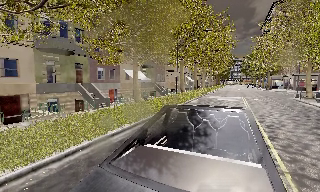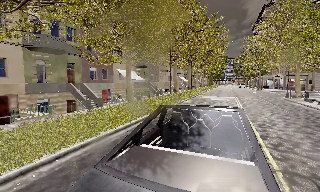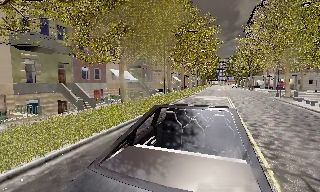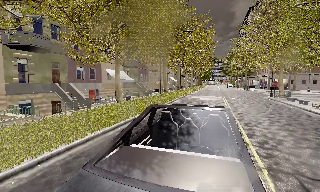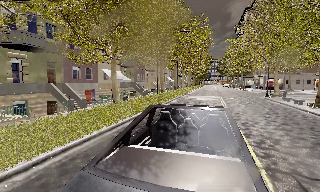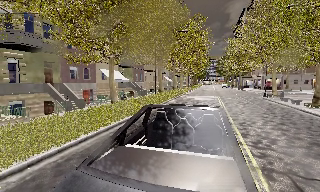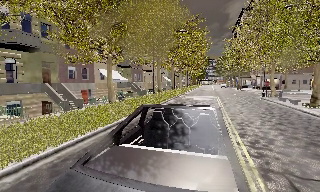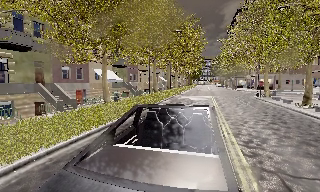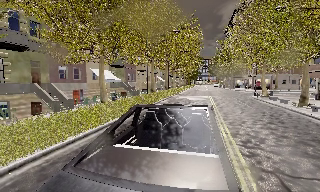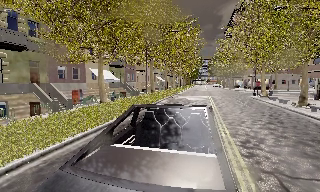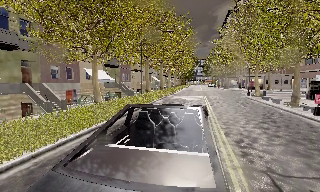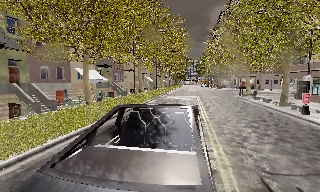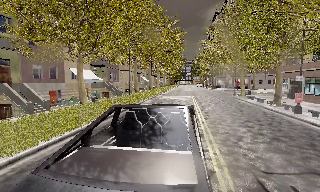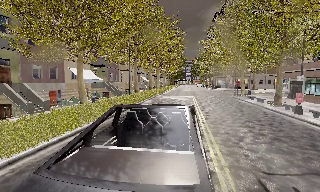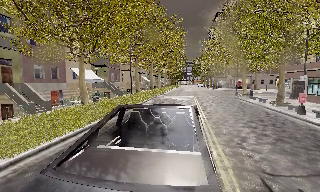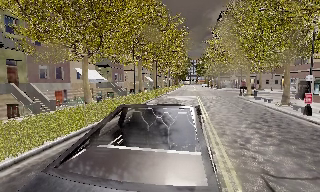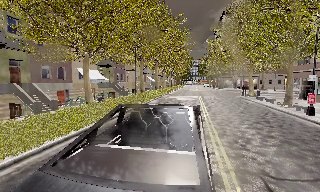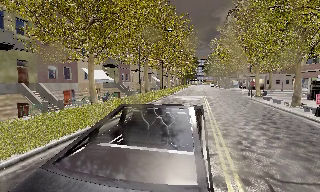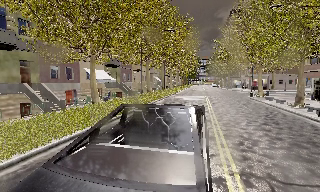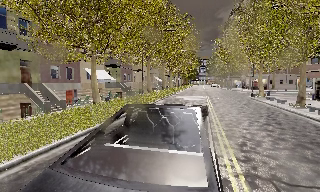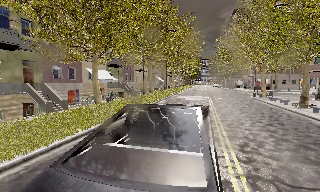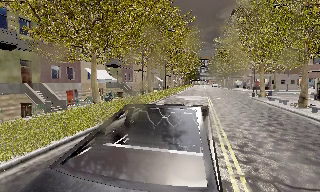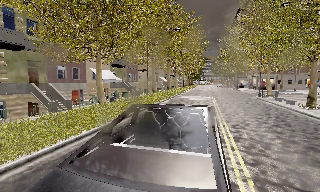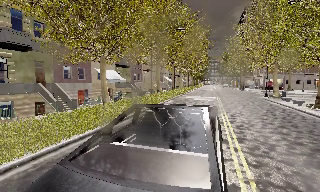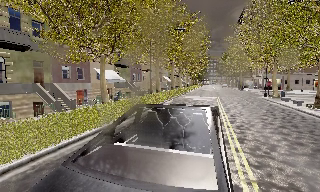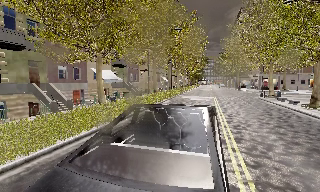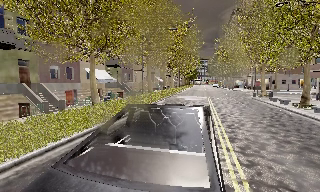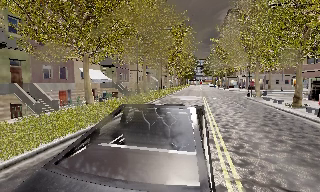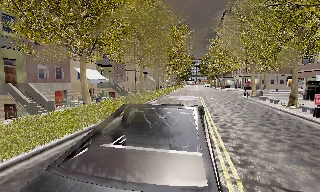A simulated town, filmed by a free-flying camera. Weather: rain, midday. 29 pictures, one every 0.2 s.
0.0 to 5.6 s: The scene slides to the left, as the camera pans about 15 degrees to its right. It travels forward and to its right, about 1 m, so what stands in front looms larger.
The film runs backward here.
